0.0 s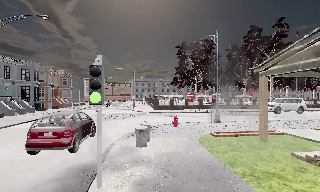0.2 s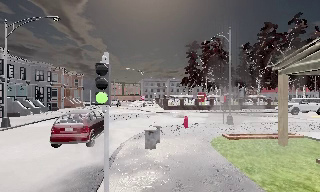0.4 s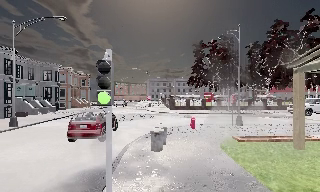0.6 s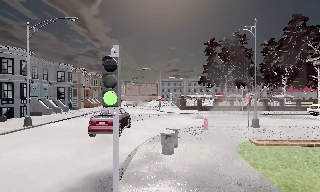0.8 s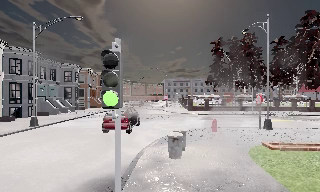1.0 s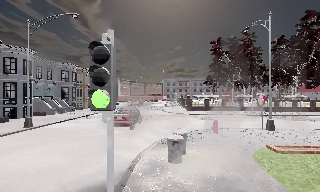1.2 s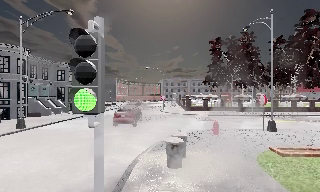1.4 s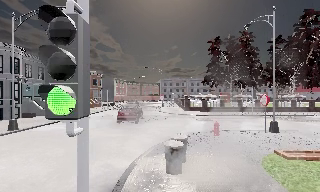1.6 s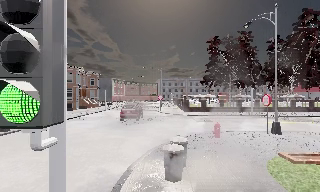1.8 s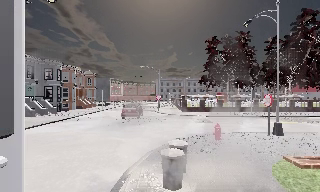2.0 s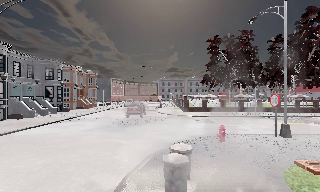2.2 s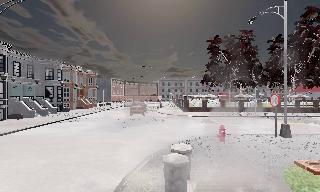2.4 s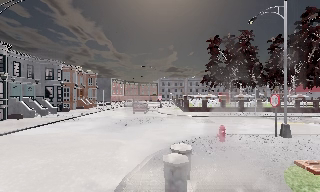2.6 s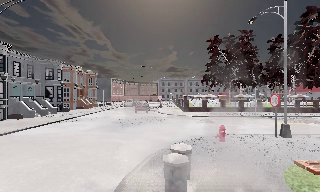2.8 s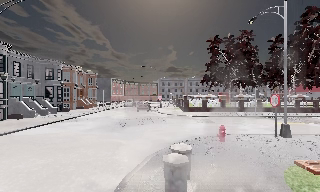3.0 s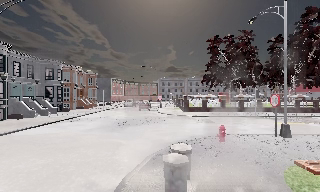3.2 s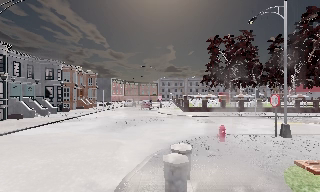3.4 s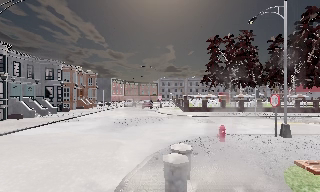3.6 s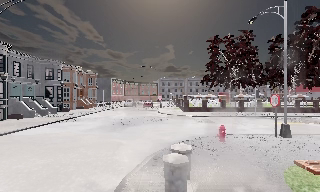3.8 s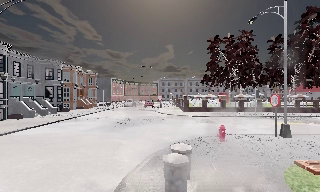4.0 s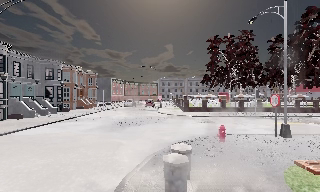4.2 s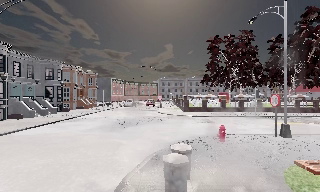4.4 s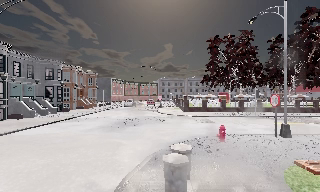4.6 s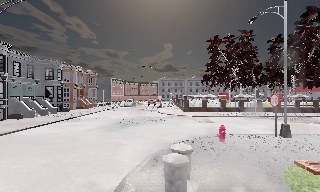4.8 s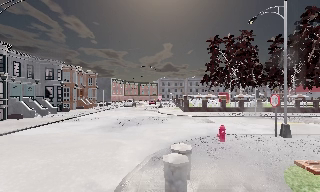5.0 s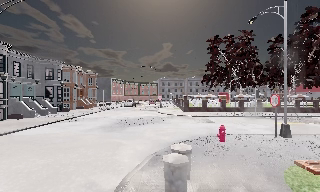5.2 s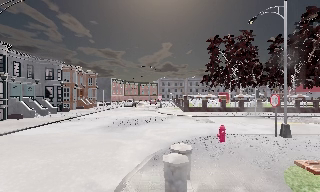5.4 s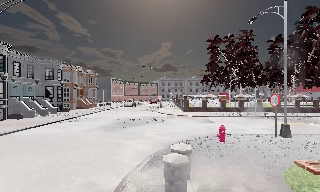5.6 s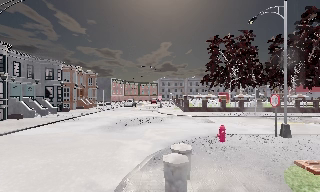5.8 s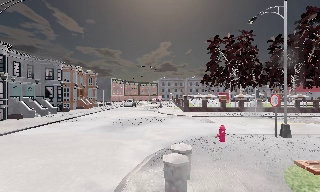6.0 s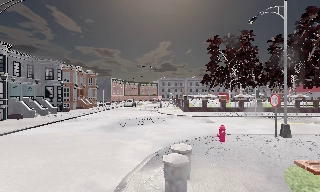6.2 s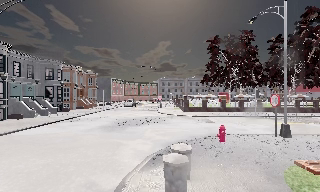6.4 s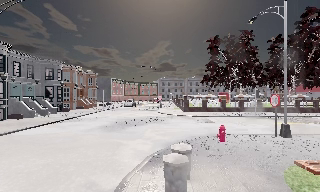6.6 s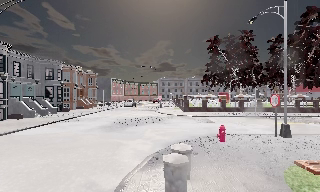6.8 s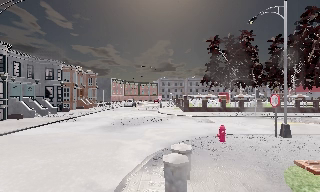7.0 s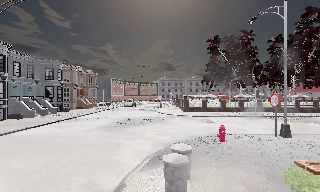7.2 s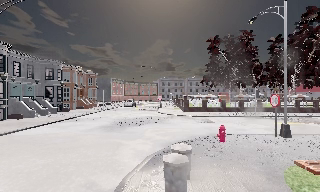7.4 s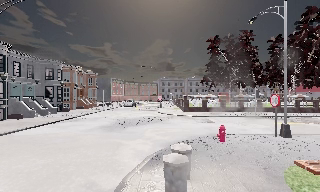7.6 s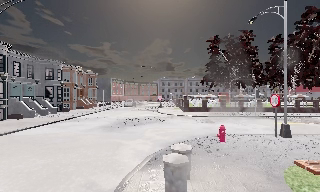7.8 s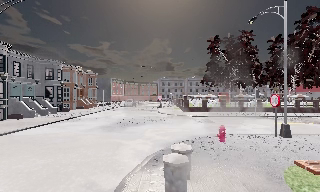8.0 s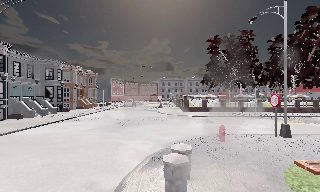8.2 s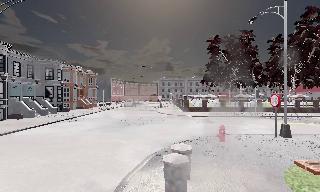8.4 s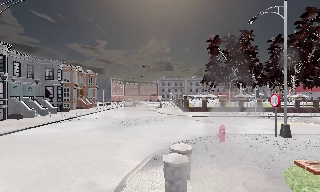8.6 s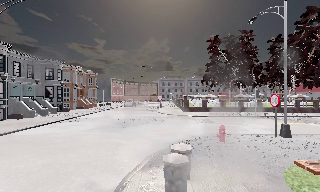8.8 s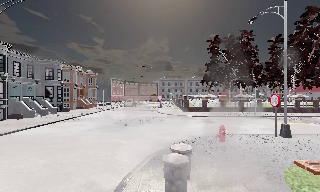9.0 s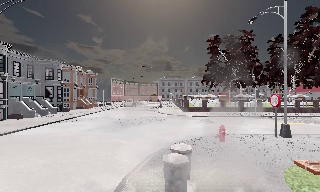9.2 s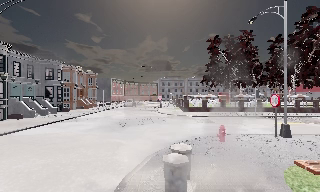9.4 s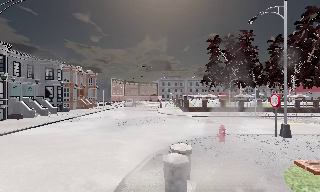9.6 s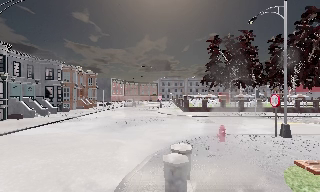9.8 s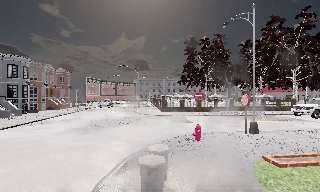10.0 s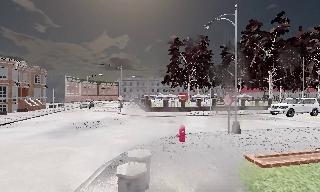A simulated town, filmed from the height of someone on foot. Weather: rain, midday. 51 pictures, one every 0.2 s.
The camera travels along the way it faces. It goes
forward.
0.0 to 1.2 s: The scene slides to the right, as the camera pans about 10 degrees to its left. It travels forward, about 2 m, so what stands in front looms larger.
1.2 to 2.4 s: The camera travels forward, about 1.5 m, so what stands in front looms larger. It loses speed.
2.4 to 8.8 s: The camera keeps its place and its aim.
8.8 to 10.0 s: The camera swings to its right by about 15 degrees, and the scene slides to the left.
The film runs forward here.
